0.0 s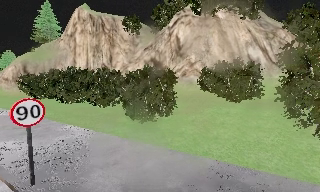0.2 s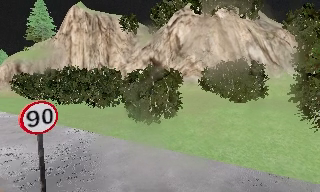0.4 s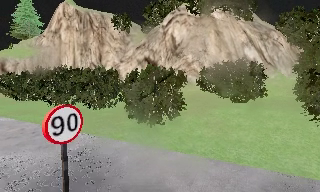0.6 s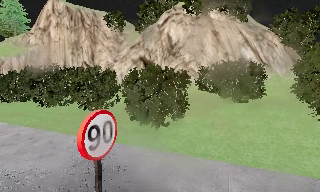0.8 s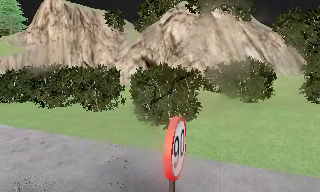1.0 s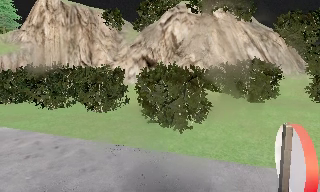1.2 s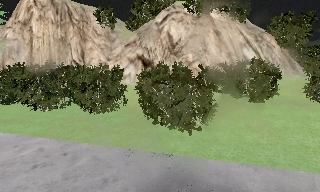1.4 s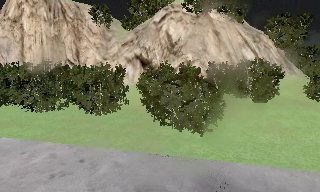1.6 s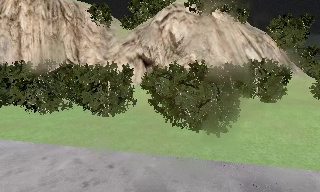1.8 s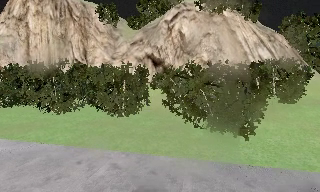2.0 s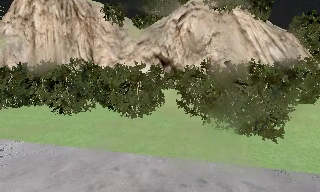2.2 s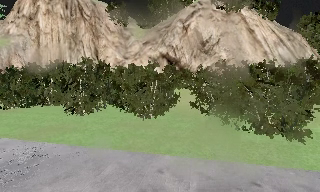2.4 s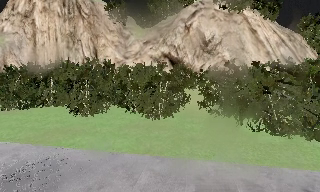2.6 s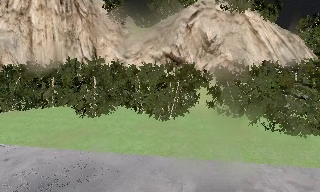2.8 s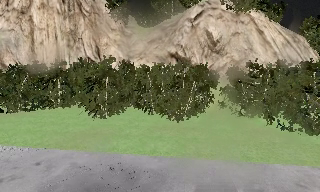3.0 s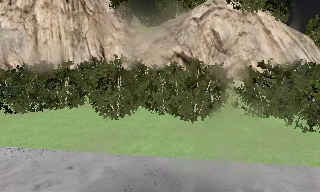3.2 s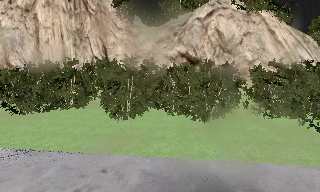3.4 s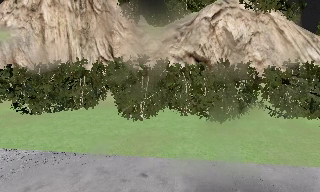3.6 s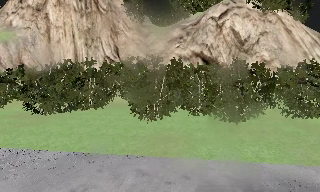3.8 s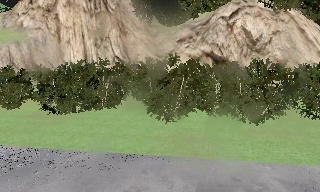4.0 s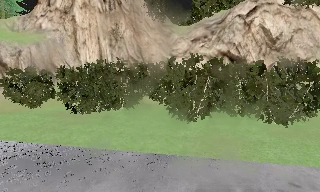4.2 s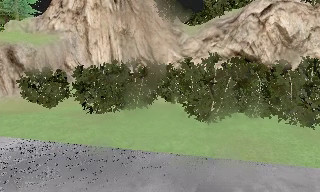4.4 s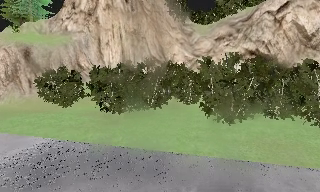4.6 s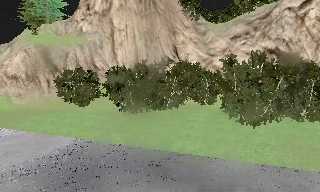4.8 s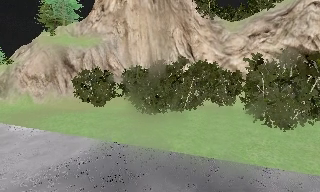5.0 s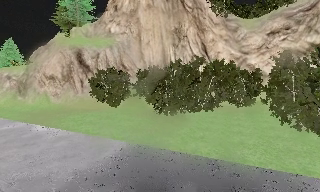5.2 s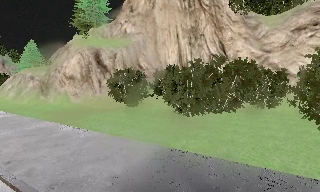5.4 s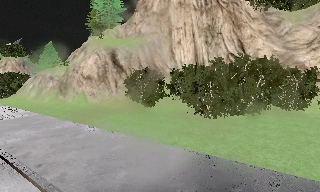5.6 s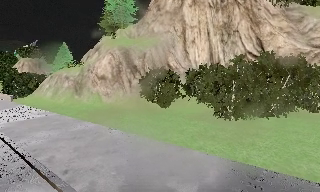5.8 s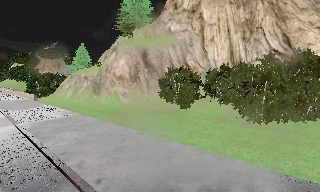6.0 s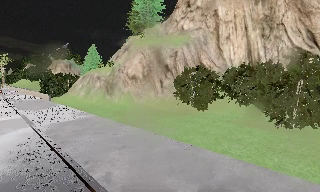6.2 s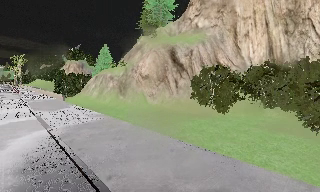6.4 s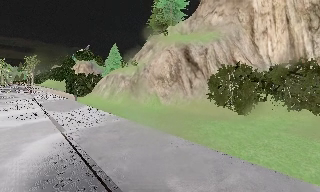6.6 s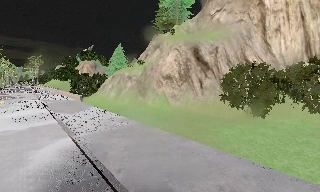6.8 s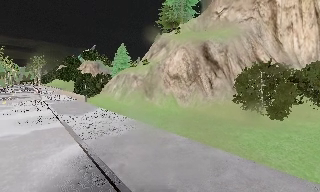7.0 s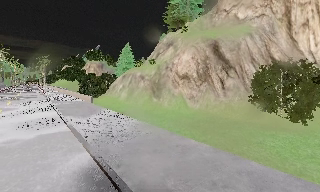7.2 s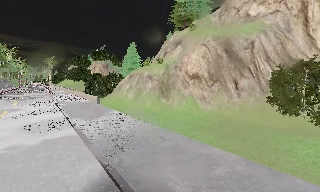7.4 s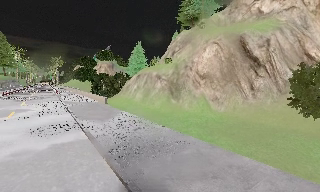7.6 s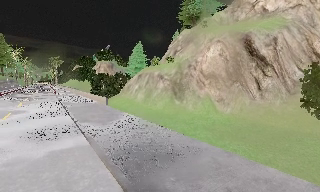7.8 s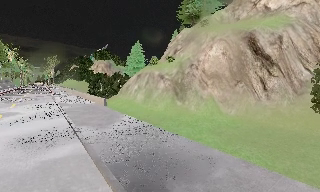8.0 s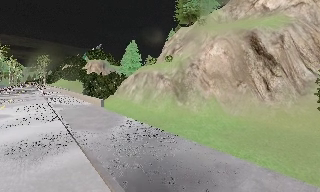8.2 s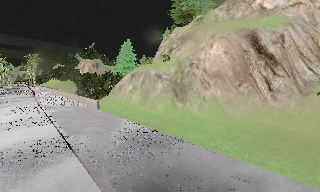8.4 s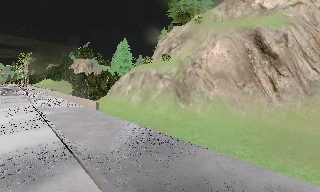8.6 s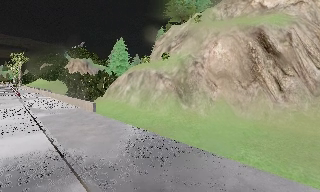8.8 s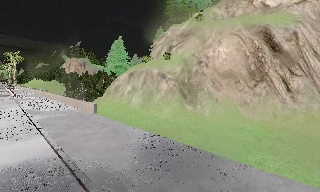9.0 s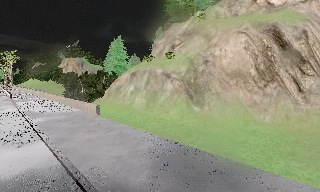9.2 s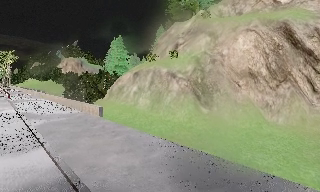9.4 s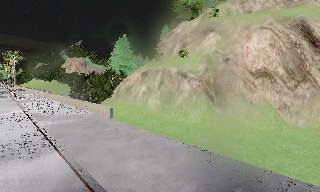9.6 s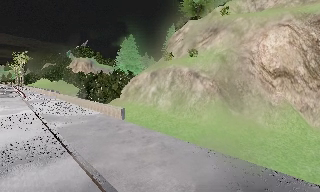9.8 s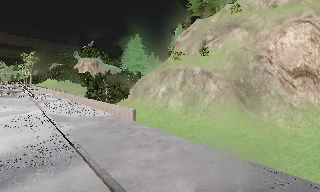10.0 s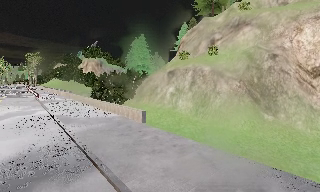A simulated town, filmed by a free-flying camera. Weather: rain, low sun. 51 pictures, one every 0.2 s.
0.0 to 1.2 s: The camera pans to its right, which is clockwise from overhead, by about 15 degrees. It travels to its left and forward, about 6 m.
1.2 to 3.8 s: The camera travels to its left, about 16 m, so close, fixed things drift to the right.
3.8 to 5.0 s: The camera swings to its left by about 15 degrees, and the scene slides to the right. It travels to its left, about 6 m, so close, fixed things drift to the right.
5.0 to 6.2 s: The camera swings to its left by about 20 degrees, and the scene slides to the right. It travels to its left and forward, about 6 m, so close, fixed things drift to the right.
6.2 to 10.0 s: The camera travels forward and to its left, about 17 m, so what stands in front looms larger.
The film runs forward here.
